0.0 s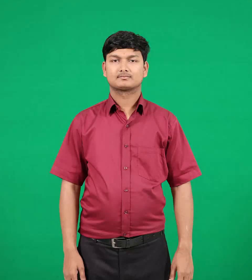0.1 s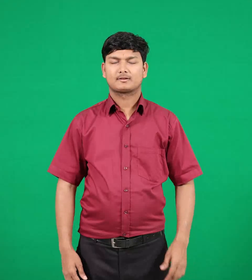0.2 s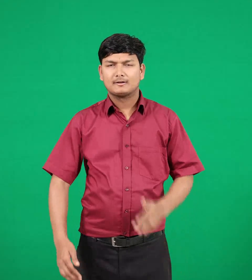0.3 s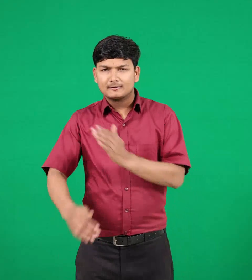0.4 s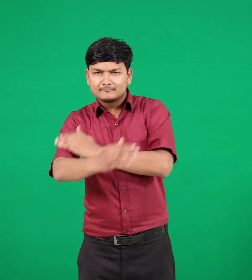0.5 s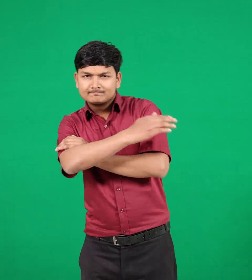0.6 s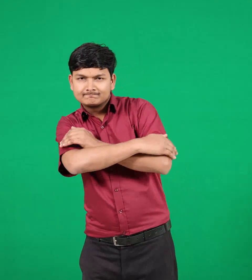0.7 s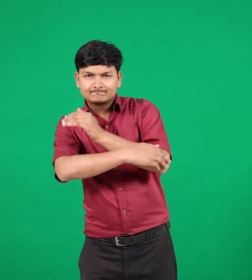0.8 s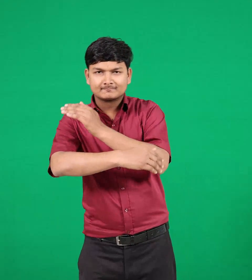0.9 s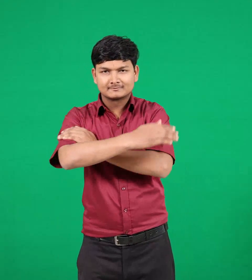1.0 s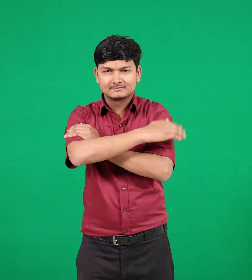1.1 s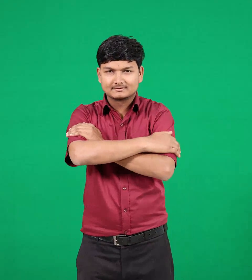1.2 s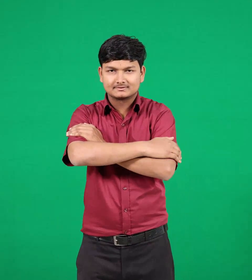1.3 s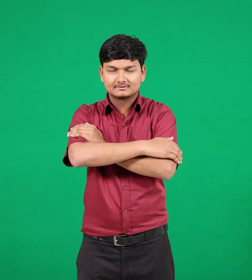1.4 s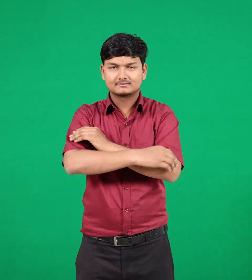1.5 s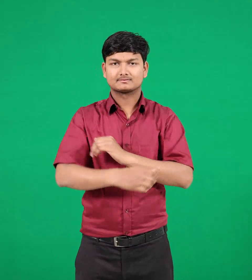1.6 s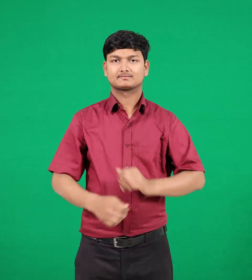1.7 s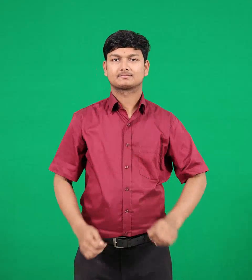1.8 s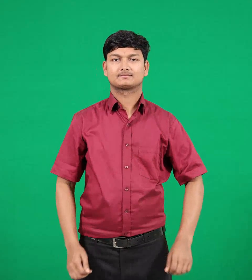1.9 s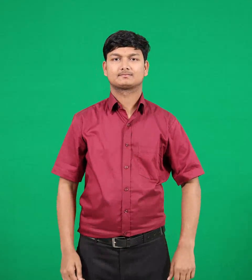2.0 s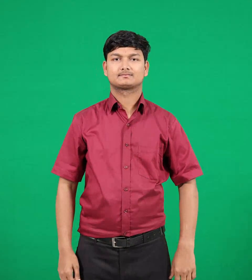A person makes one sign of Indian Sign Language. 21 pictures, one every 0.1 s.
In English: wrestle
